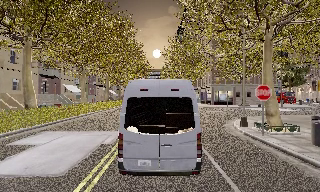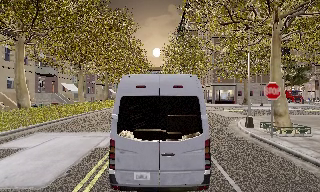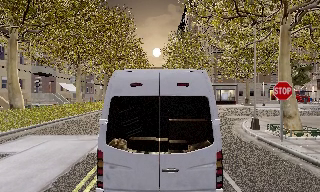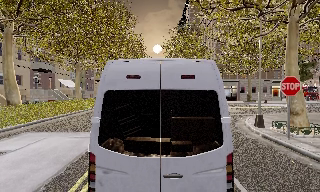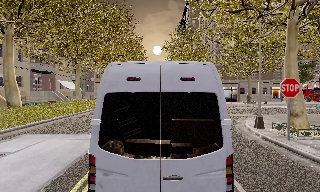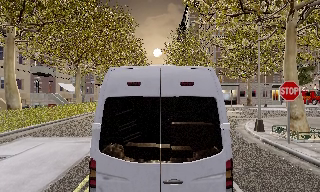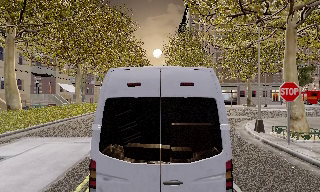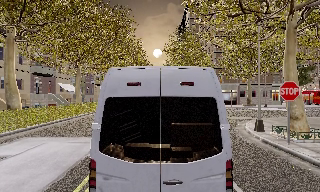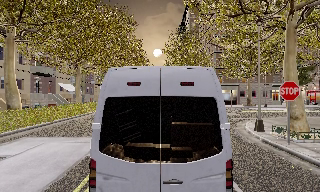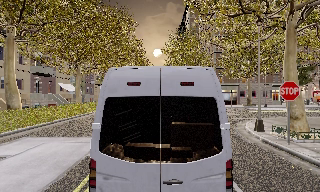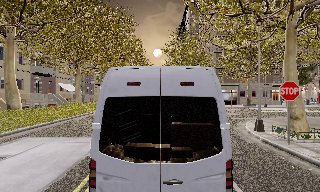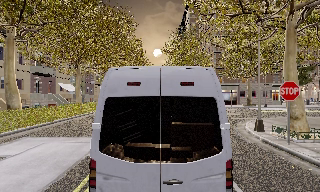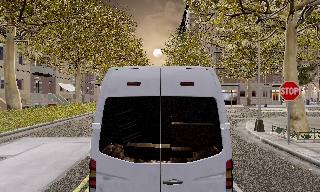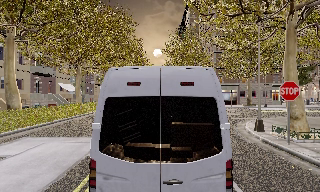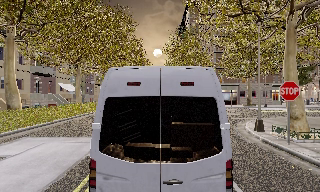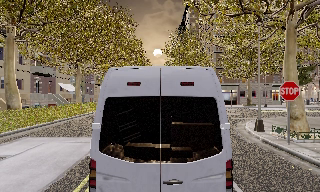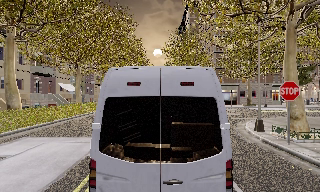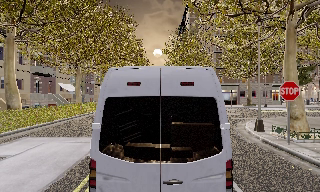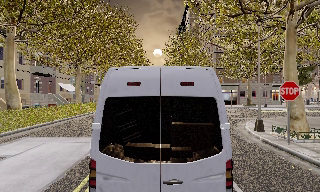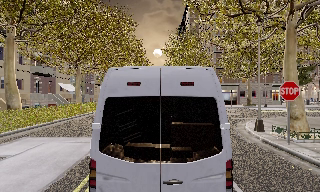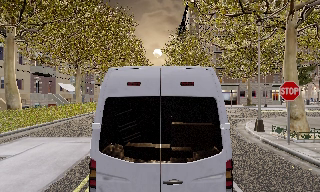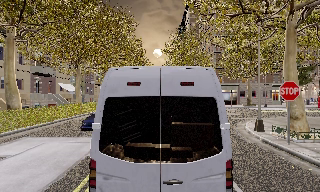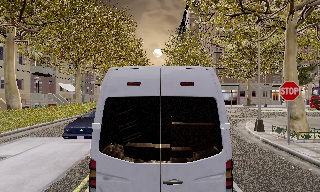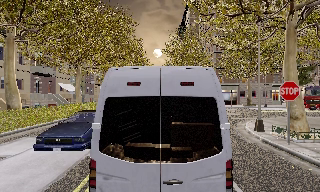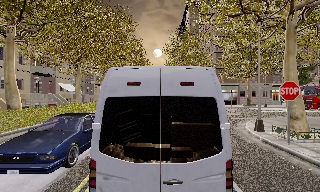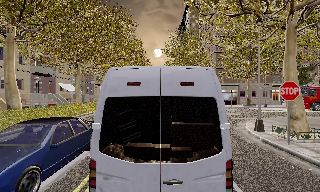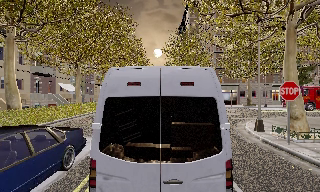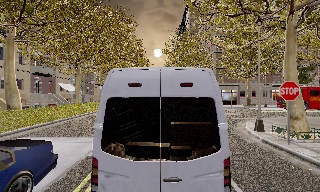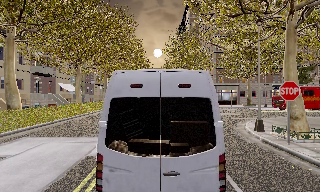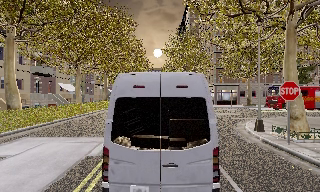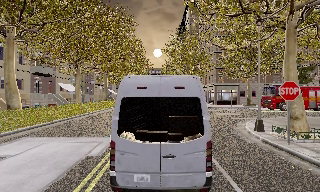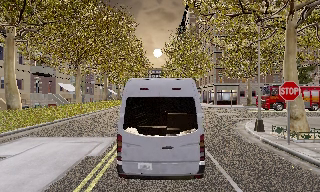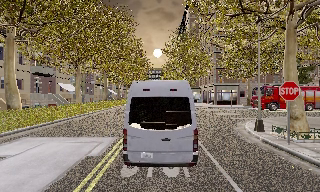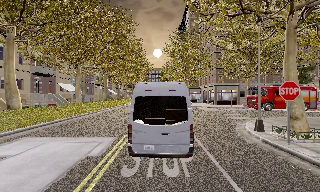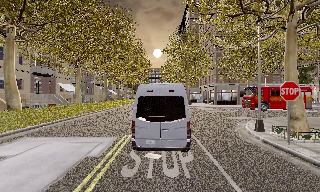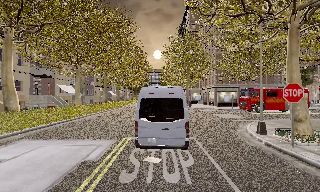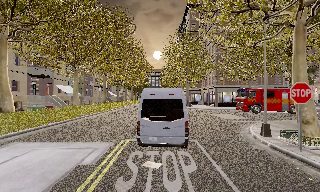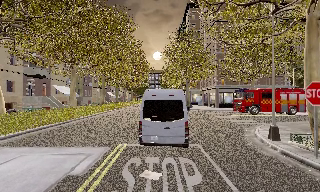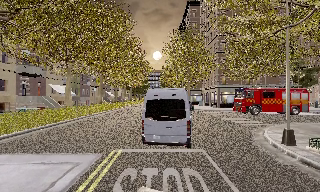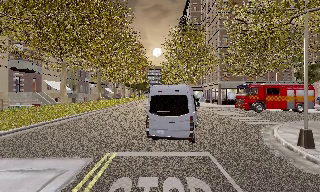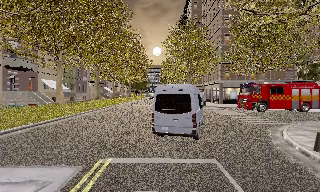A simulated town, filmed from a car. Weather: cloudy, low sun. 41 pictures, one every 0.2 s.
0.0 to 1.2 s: The camera travels forward, about 1.5 m, so what stands in front looms larger. It loses speed.
1.2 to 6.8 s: The camera keeps its place and its aim.
6.8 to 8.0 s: The camera travels forward, about 3.5 m, so what stands in front looms larger. It gains speed.
The film runs forward here.
